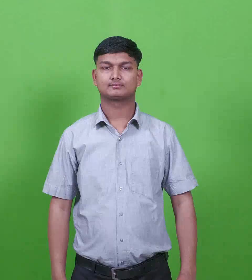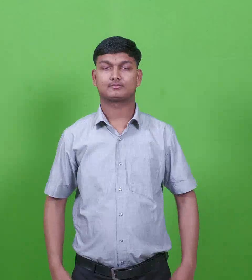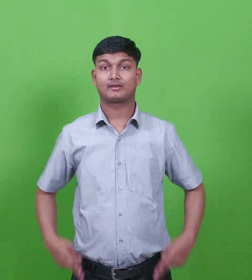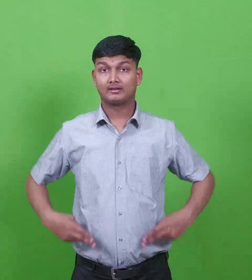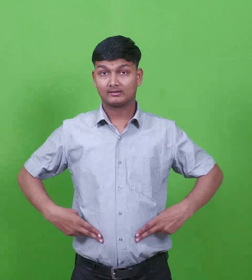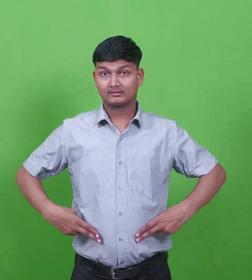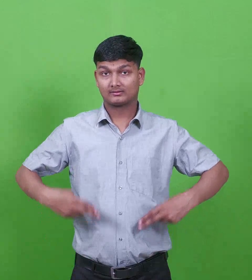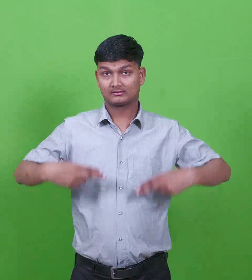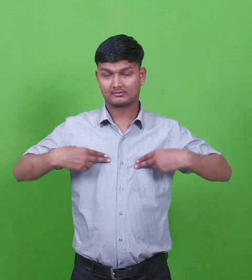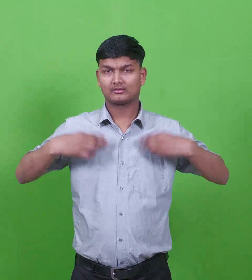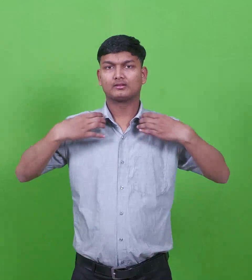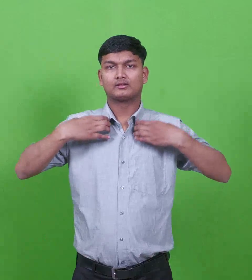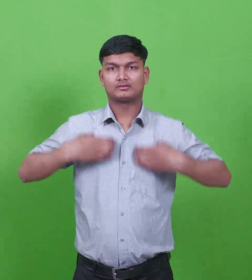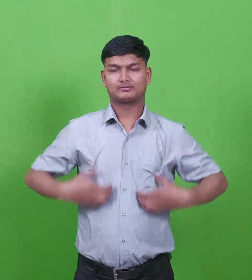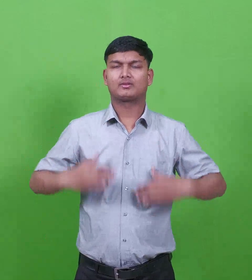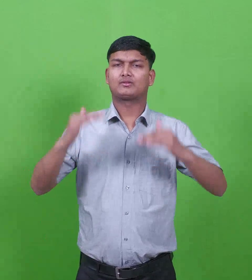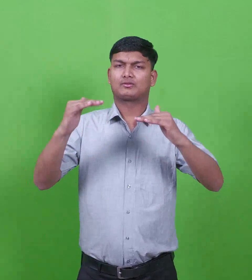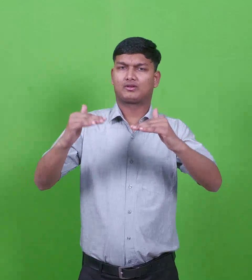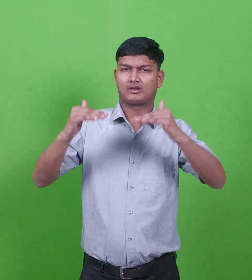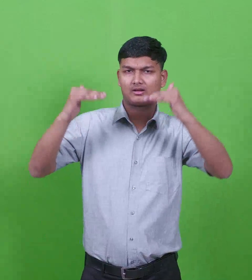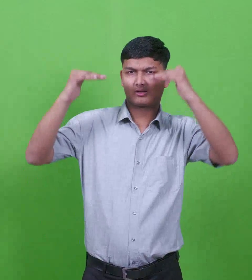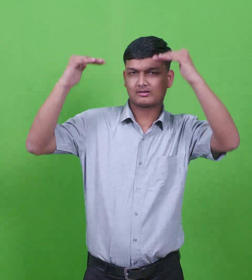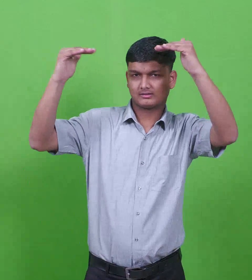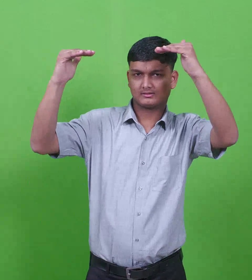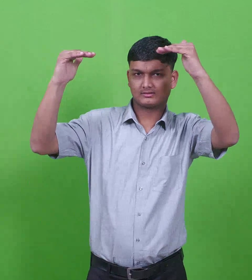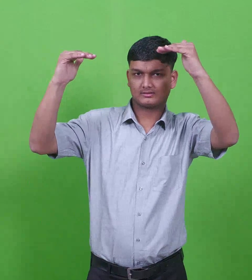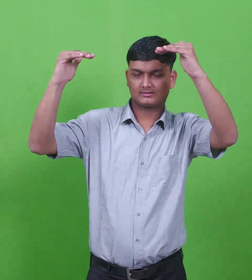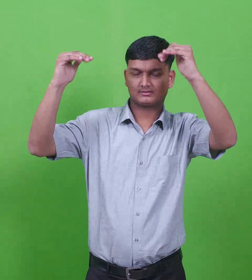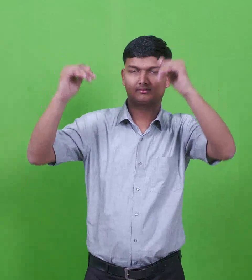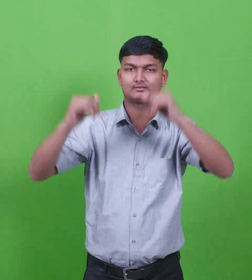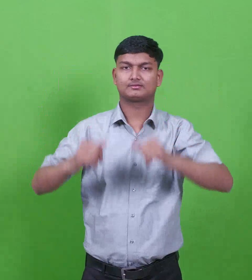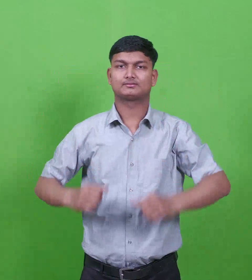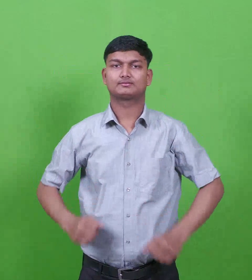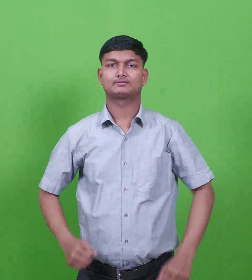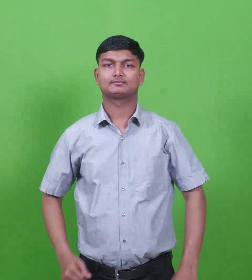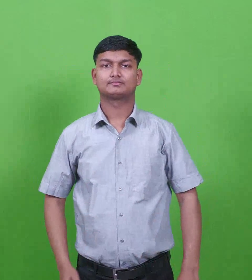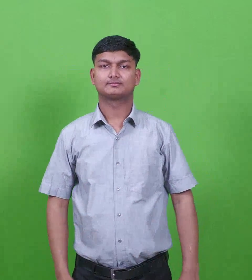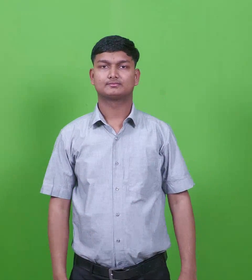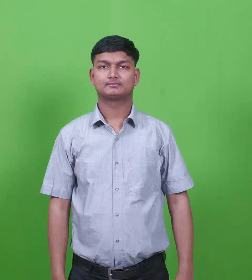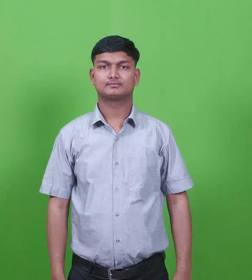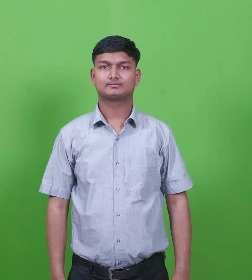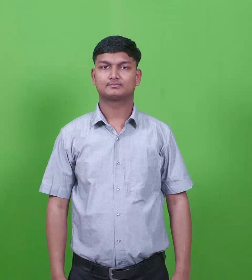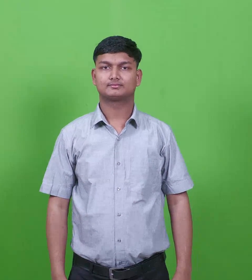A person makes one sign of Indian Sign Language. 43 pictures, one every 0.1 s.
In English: annas (the high priest)
